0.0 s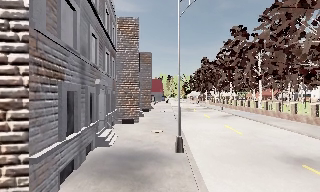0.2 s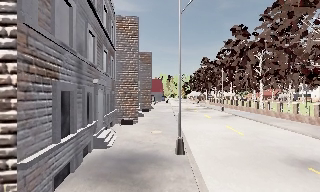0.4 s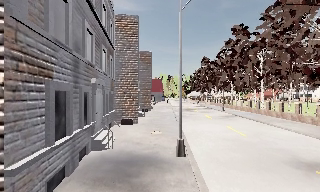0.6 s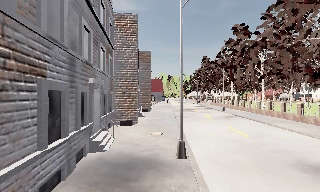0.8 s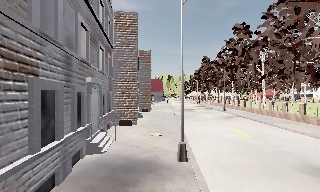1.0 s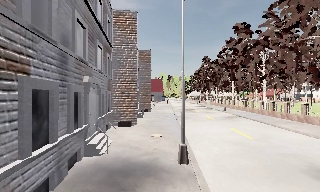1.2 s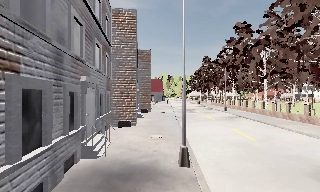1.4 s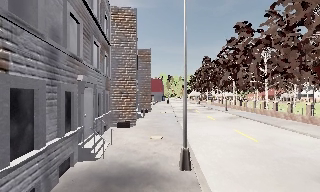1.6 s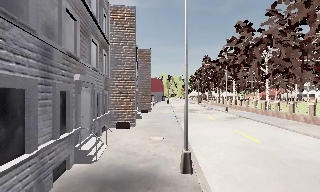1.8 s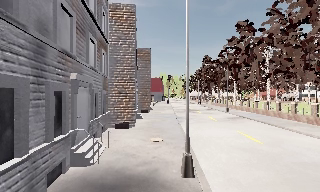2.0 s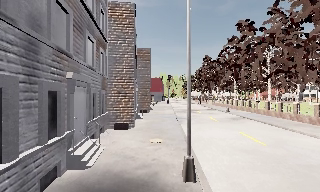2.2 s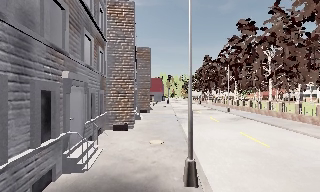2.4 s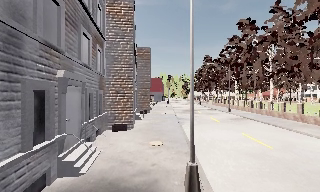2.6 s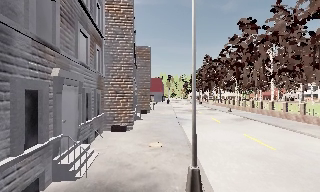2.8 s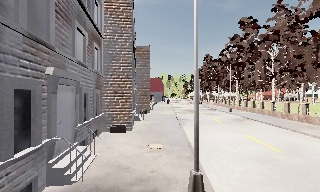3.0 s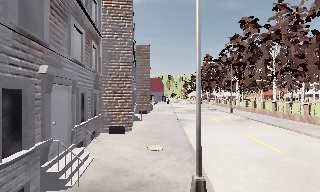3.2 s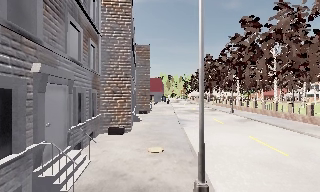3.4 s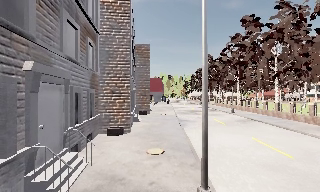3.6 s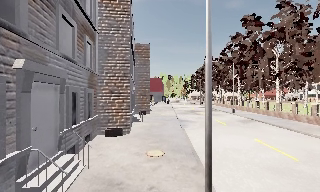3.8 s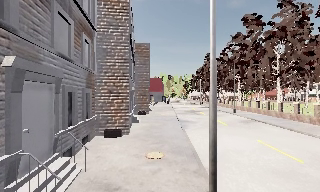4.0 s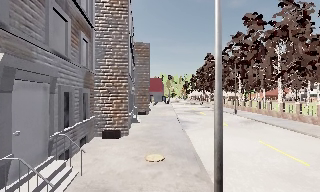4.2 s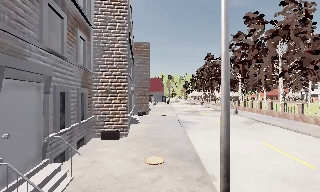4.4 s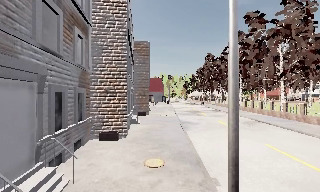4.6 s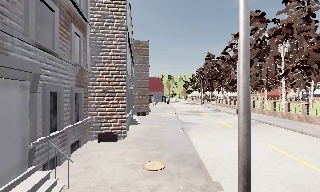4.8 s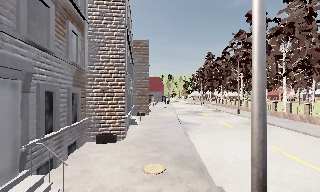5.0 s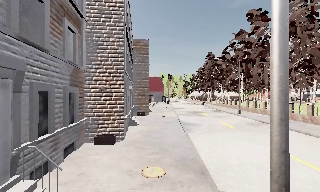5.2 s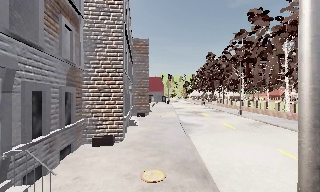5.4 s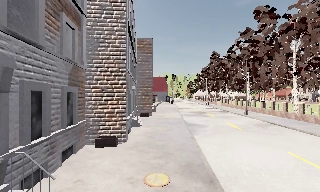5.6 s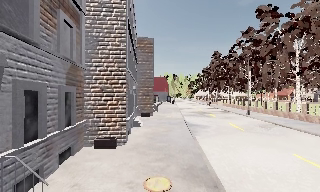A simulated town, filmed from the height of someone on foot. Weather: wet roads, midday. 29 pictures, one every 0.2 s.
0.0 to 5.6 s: The camera travels forward, about 7 m, so what stands in front looms larger.
The film runs forward here.
